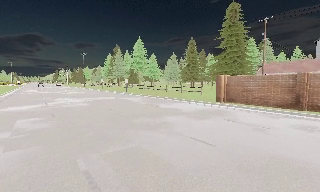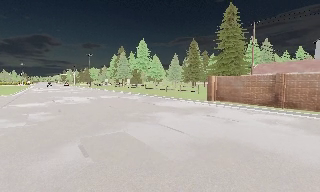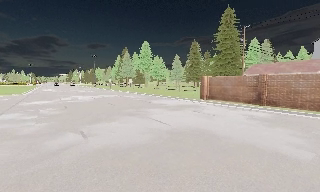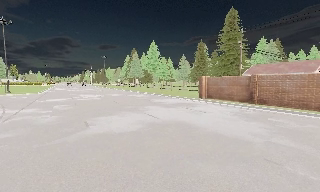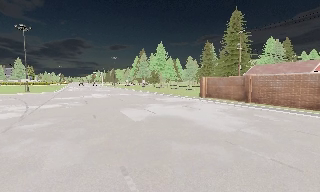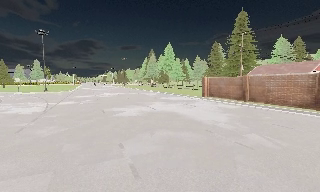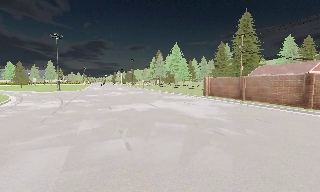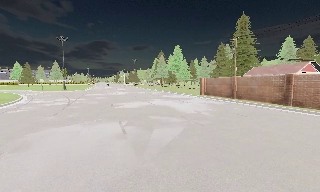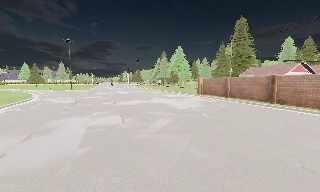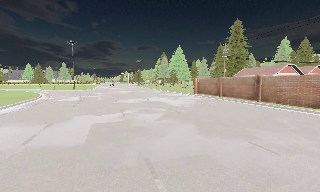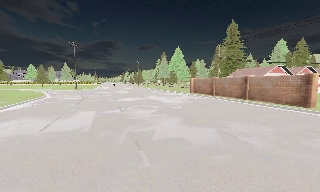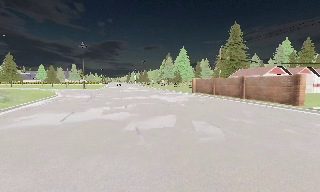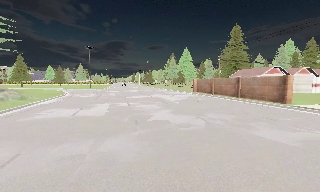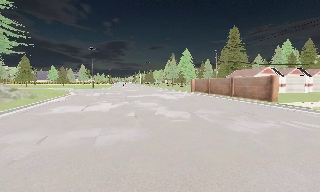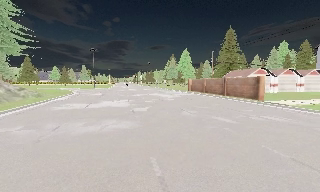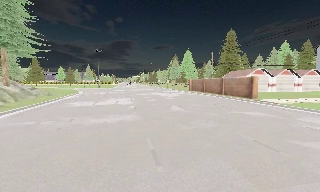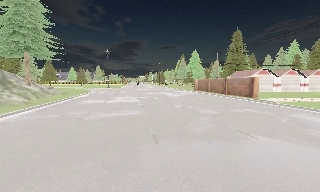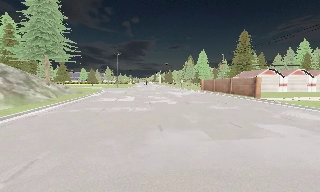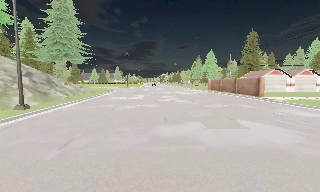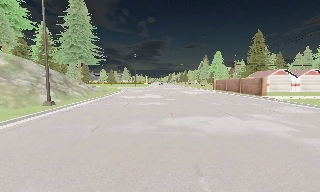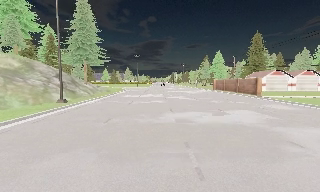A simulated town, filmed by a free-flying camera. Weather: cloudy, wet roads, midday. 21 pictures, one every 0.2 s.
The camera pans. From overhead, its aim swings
counterclockwise.
0.0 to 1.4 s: The camera pans to its left, which is counterclockwise from overhead, by about 20 degrees. It travels backward and to its right, about 11 m, so what stands in front gets smaller.
1.4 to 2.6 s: The camera travels backward, about 9 m, so what stands in front gets smaller.
2.6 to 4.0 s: The camera pans to its left, which is counterclockwise from overhead, by about 15 degrees. It travels backward, about 10 m, so what stands in front gets smaller.
The film runs backward here.
